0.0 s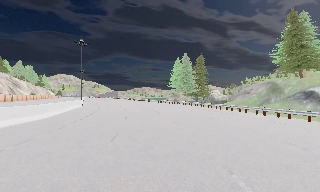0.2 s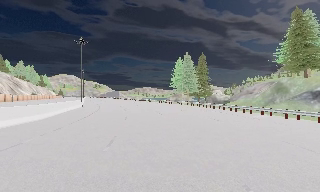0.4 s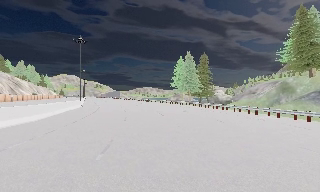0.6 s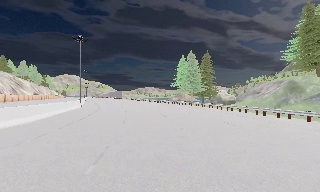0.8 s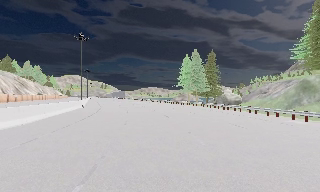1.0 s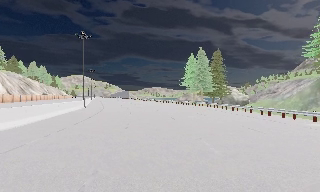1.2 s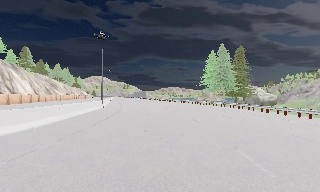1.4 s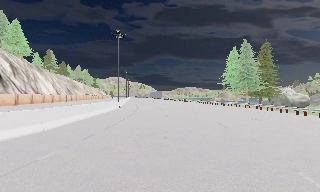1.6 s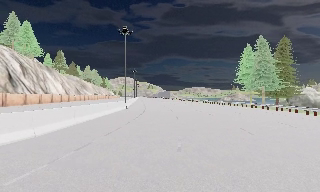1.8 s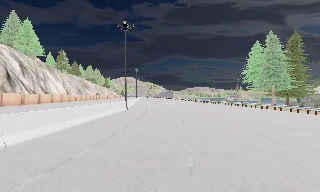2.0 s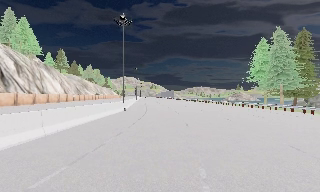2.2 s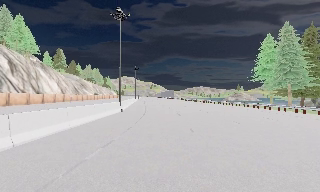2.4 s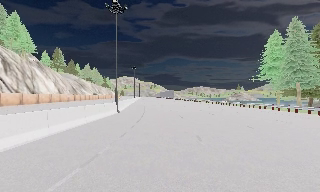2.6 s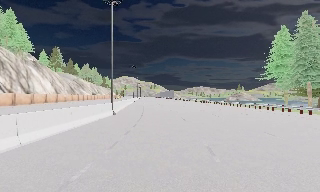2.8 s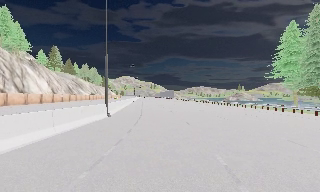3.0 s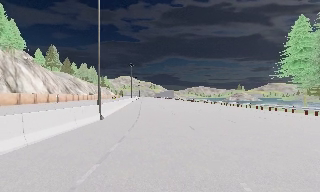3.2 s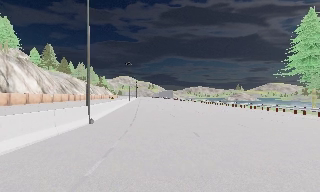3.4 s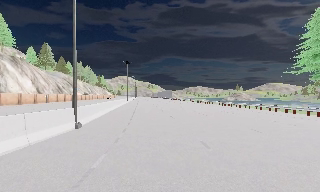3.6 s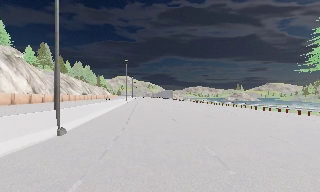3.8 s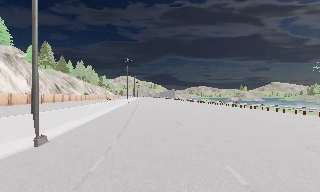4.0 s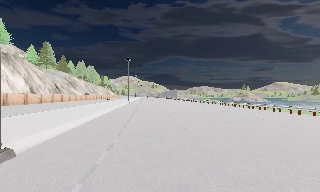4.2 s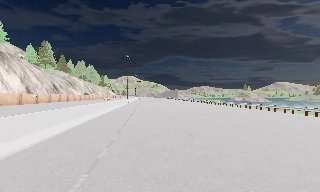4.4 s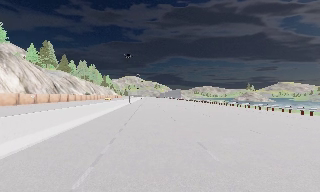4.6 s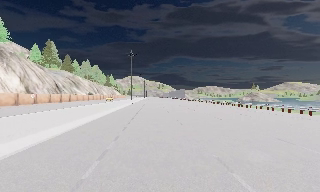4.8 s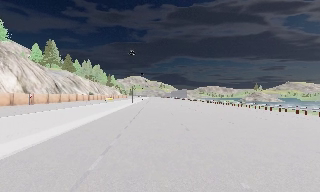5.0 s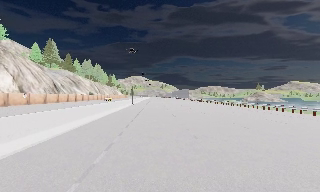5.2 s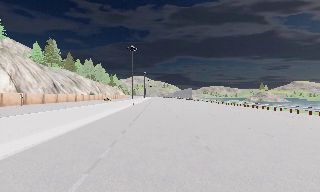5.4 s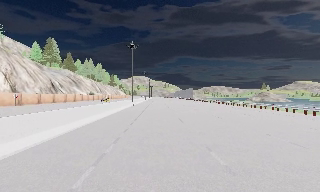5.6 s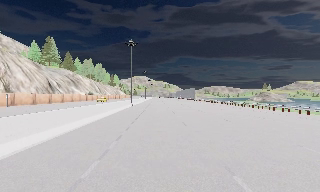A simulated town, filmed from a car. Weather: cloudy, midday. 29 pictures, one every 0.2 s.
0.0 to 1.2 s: The camera travels forward, about 5 m, so what stands in front looms larger. It gains speed.
1.2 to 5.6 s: The camera pans to its left, which is counterclockwise from overhead, by about 15 degrees. It travels forward, about 35 m, so what stands in front looms larger.
The film runs forward here.
